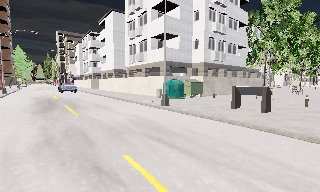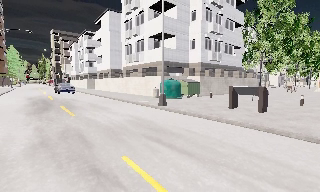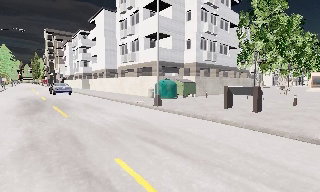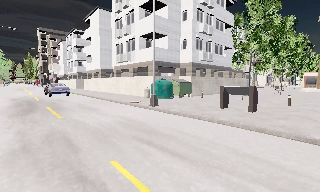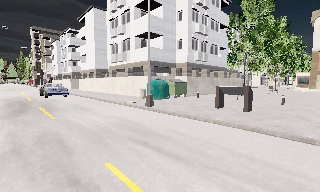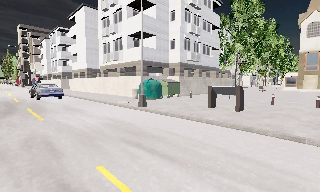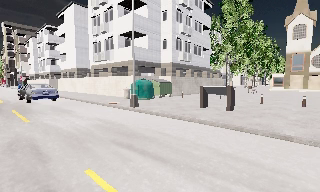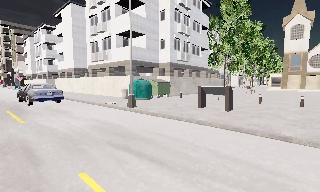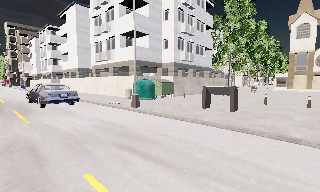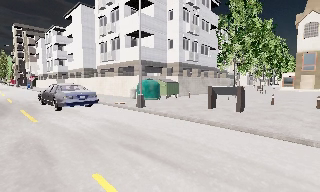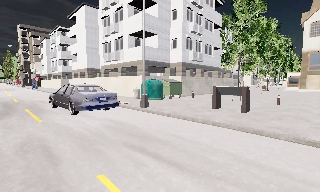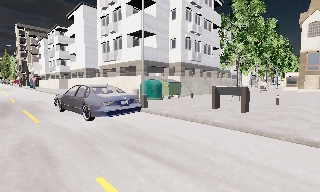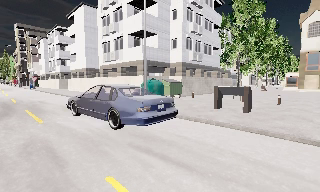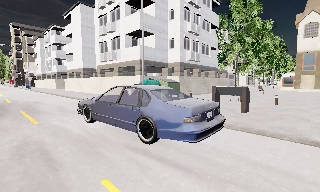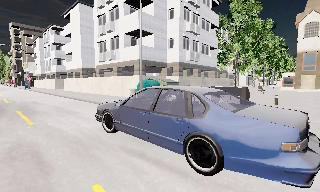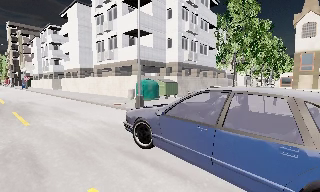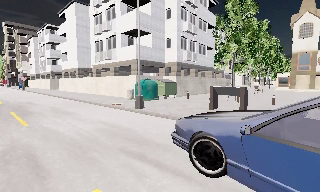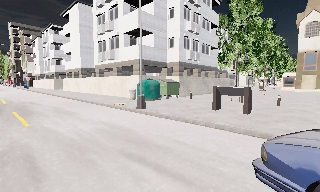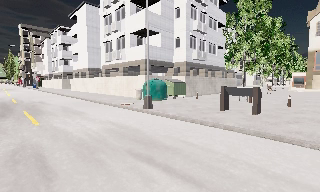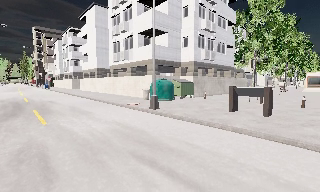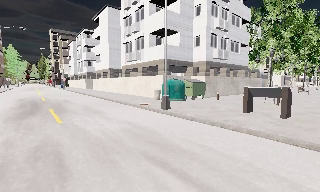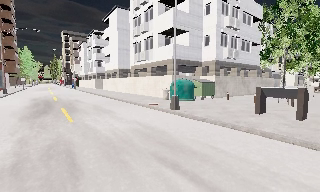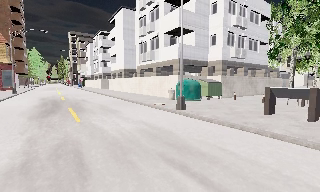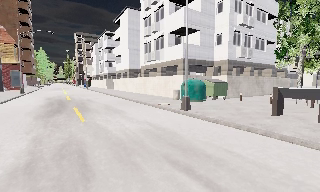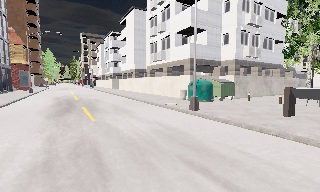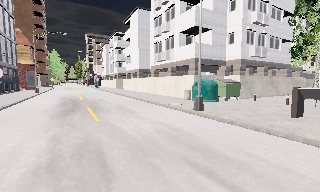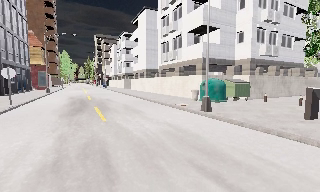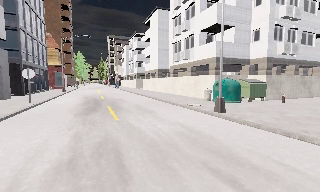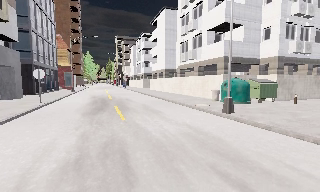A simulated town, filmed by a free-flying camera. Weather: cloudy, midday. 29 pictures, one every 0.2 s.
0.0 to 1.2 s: The camera swings to its right by about 10 degrees, and the scene slides to the left.
1.2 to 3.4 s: The camera travels forward, about 0.5 m, so what stands in front looms larger.
3.4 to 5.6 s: The scene slides to the right, as the camera pans about 25 degrees to its left. It travels forward, about 0.5 m, so what stands in front looms larger.
The film runs backward here.
